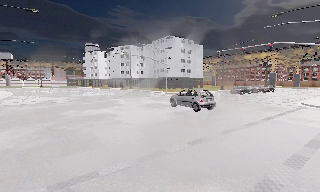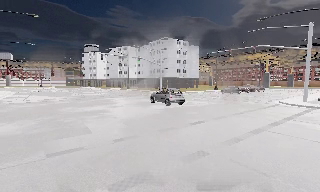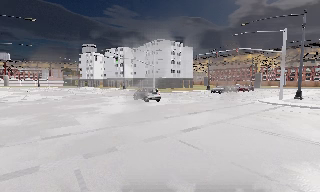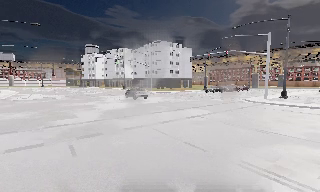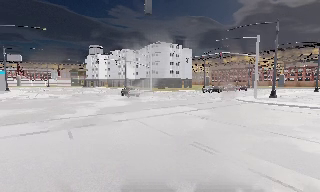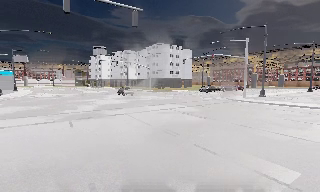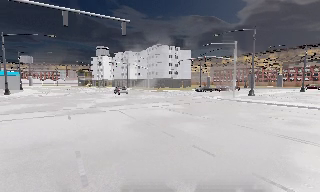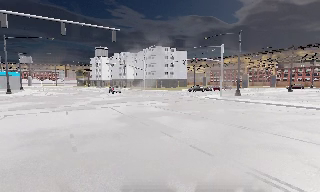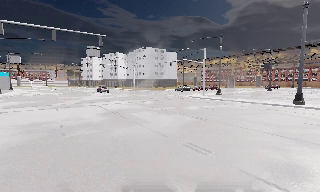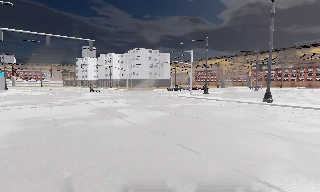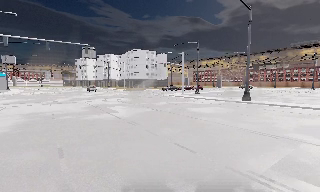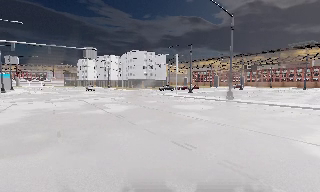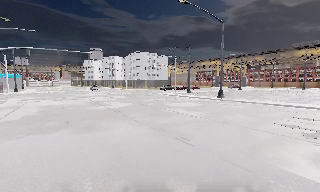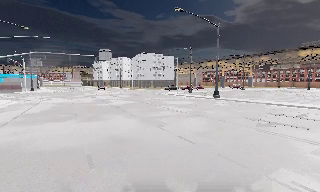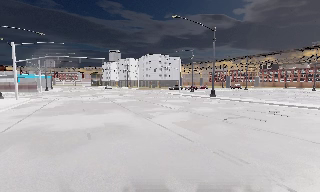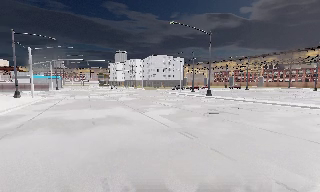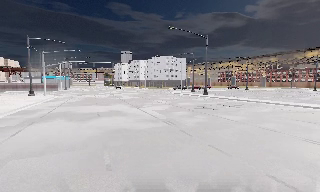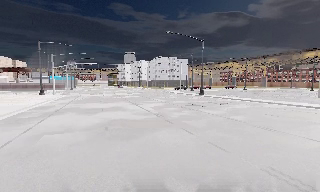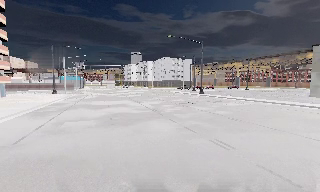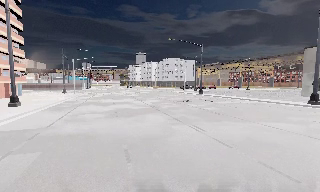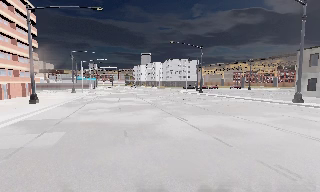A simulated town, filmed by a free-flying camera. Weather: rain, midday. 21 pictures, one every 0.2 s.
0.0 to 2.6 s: The camera travels backward and to its right, about 25 m, so what stands in front gets smaller.
2.6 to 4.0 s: The camera pans to its left, which is counterclockwise from overhead, by about 15 degrees. It travels backward and to its right, about 16 m, so what stands in front gets smaller.
The film runs forward here.
